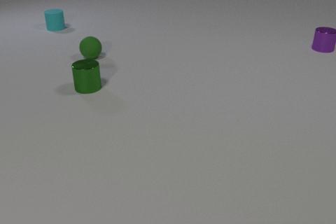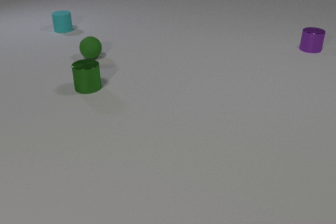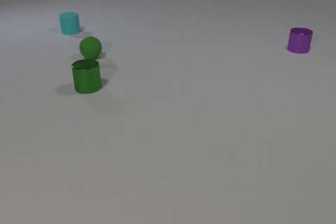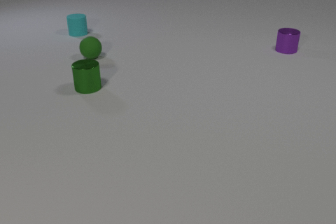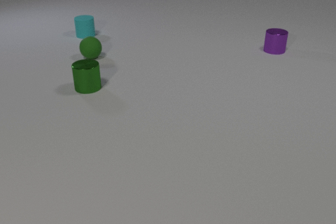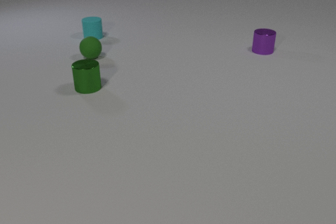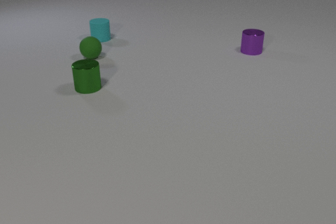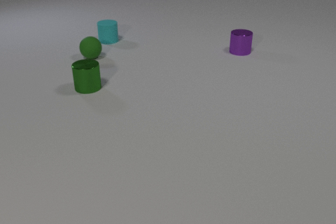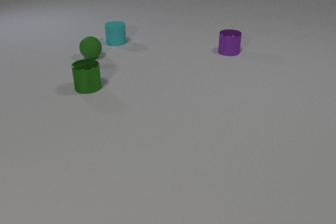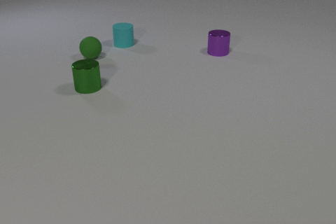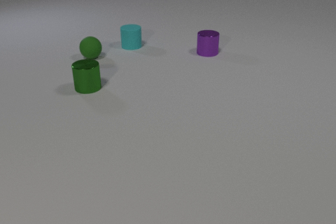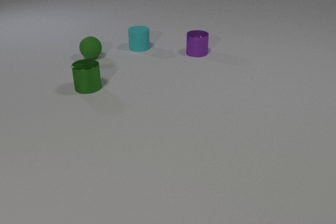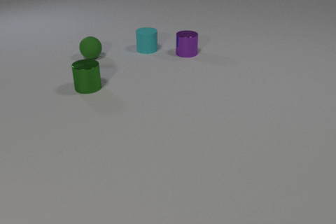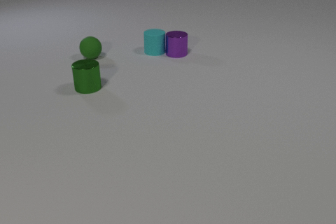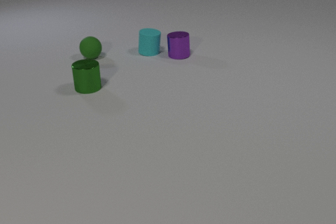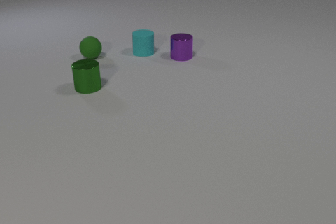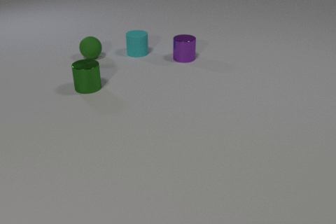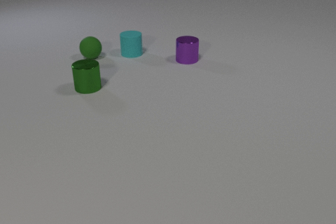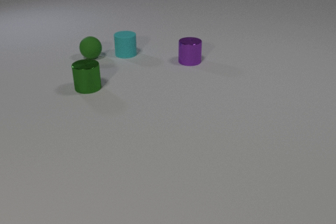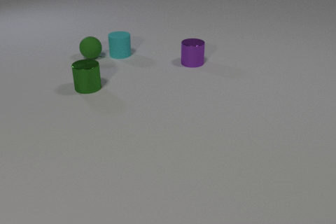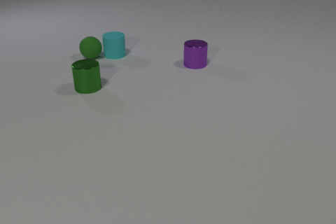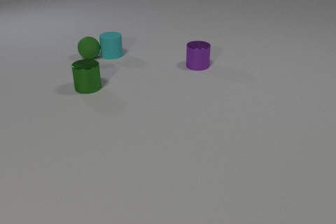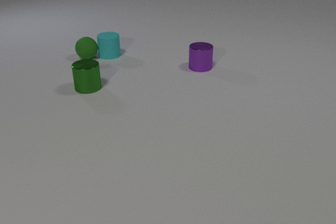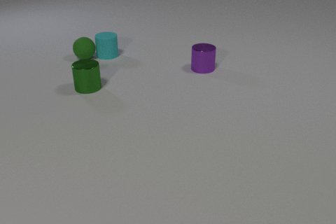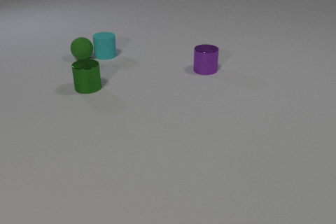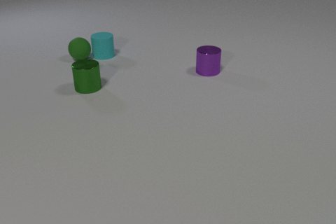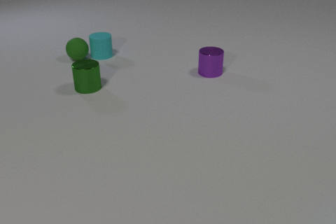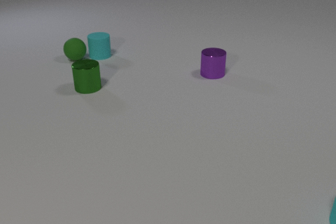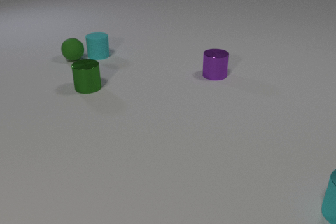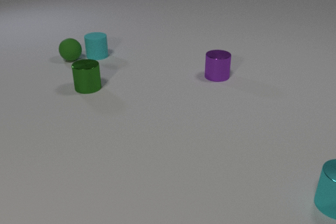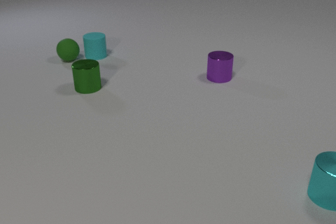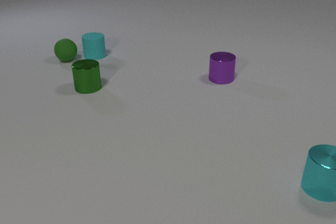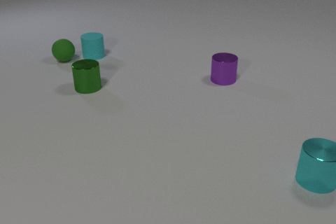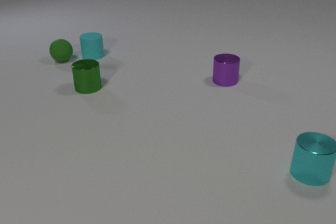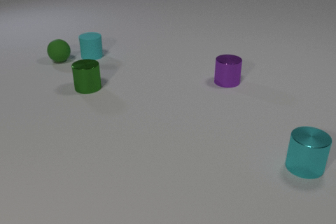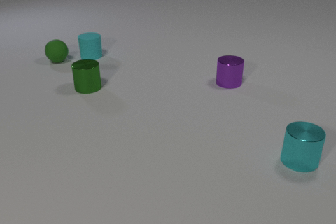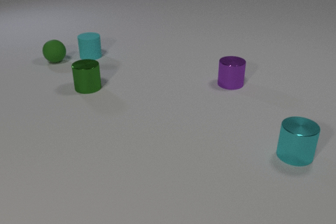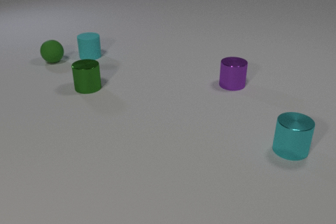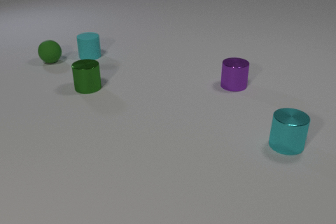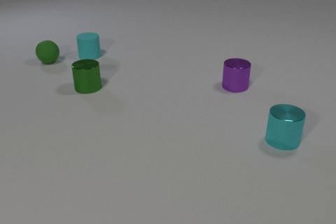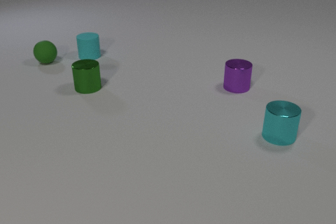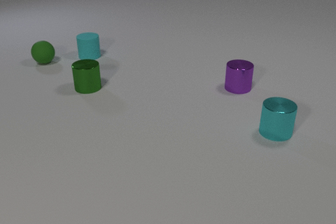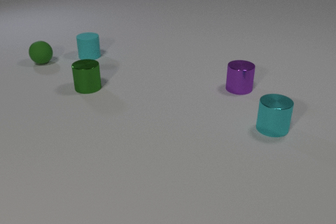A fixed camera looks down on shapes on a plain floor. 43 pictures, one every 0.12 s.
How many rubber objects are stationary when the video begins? 1.
What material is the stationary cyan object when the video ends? rubber.
Are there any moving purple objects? yes.
0.00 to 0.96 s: The purple metal cylinder slides to the left. The cyan rubber cylinder slides to the right and toward the camera.
0.96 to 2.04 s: The purple metal cylinder slides to the left and toward the camera. The cyan rubber cylinder slides toward the camera and to the right. The purple metal cylinder and the cyan rubber cylinder collide.
2.04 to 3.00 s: The purple metal cylinder slides toward the camera and to the right. The cyan rubber cylinder slides to the left. The green rubber sphere rolls to the left. The cyan rubber cylinder and the green rubber sphere collide.
3.00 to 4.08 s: The purple metal cylinder slides toward the camera and to the right. The cyan rubber cylinder slides to the left. The green rubber sphere rolls to the left. The cyan metal cylinder comes in at the right edge, slides away from the camera and to the left.
4.08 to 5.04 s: The purple metal cylinder slides toward the camera and to the right. The green rubber sphere rolls to the left. The cyan metal cylinder slides away from the camera and to the left.
